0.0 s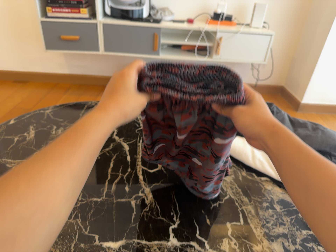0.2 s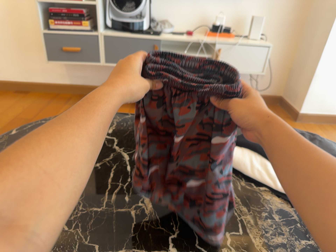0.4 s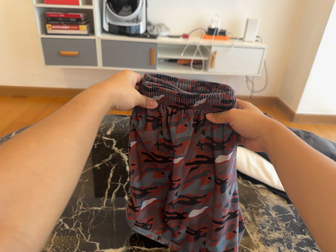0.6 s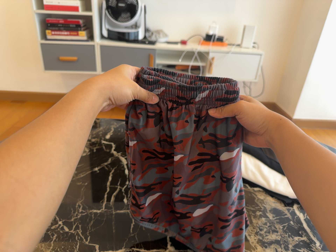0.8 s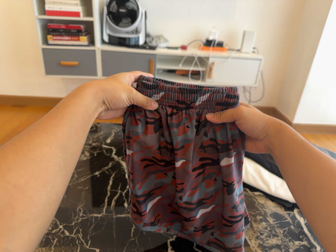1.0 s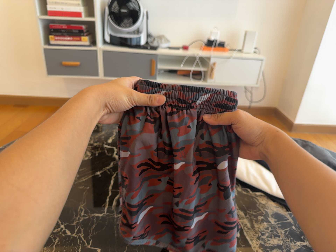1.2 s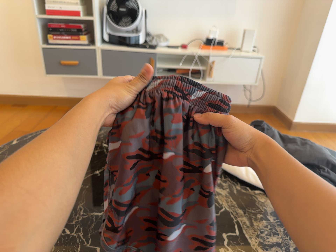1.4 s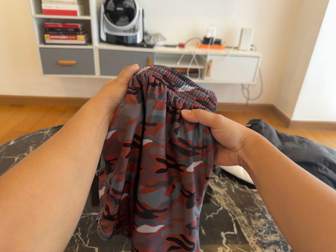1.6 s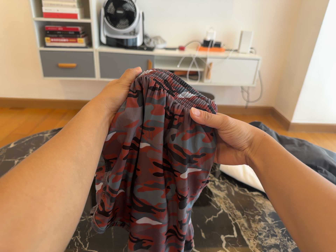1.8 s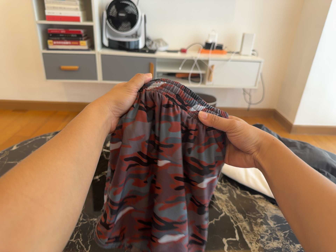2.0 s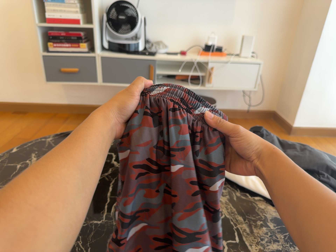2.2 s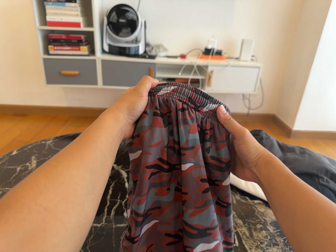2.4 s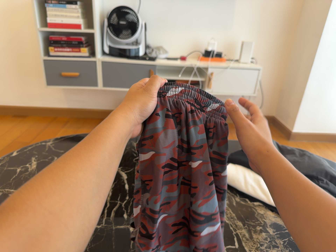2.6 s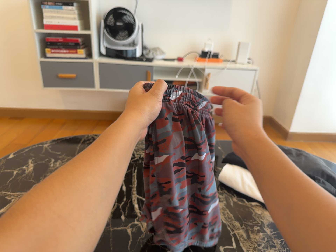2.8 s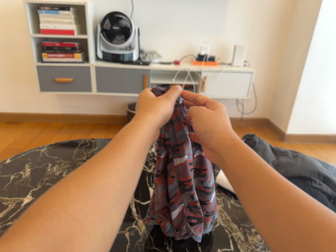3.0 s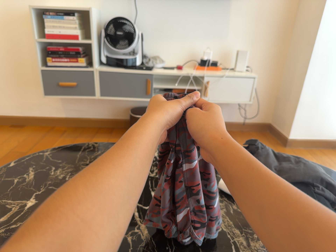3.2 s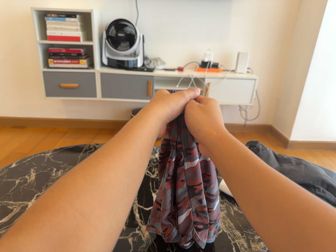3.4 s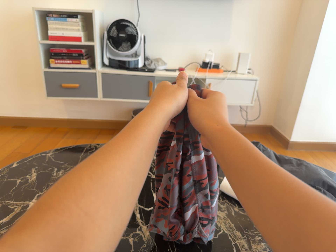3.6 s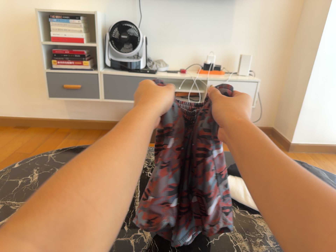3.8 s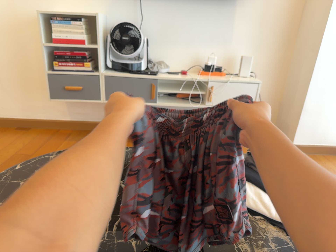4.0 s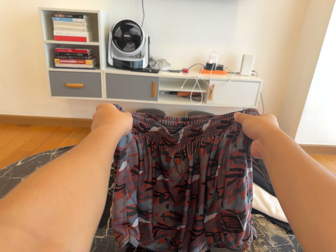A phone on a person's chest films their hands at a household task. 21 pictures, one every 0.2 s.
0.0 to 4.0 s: The camera travels backward, about 6 cm, so what stands in front gets smaller. Its aim tips toward the top of its view by about 10 degrees, and the scene shifts downward.
The film runs backward here.
